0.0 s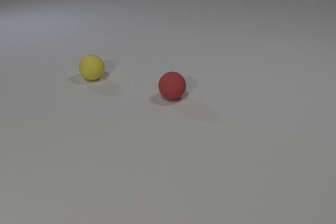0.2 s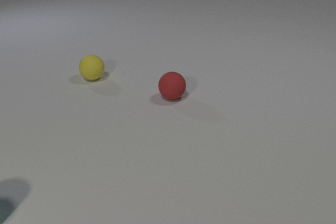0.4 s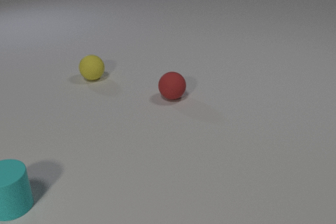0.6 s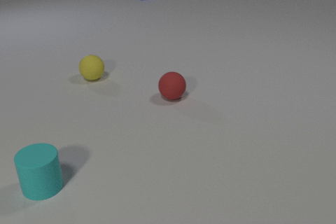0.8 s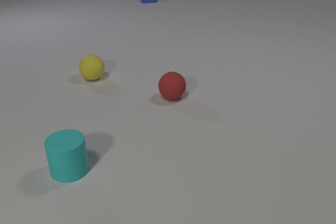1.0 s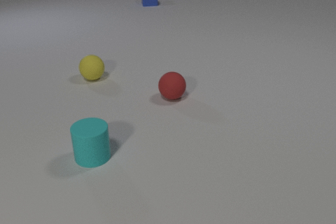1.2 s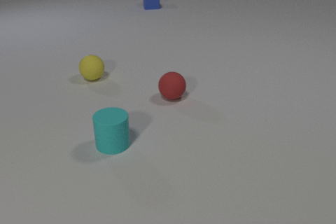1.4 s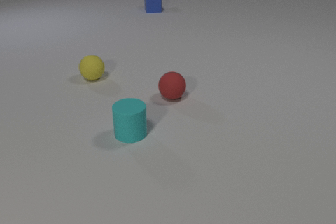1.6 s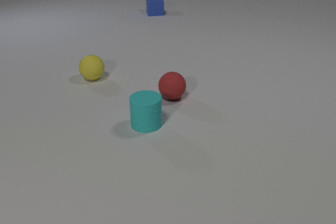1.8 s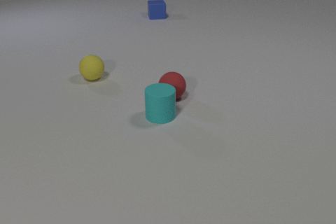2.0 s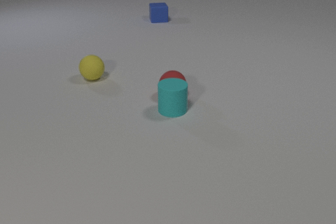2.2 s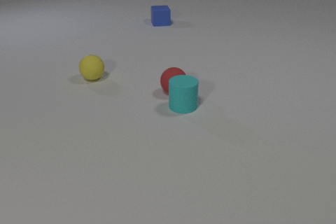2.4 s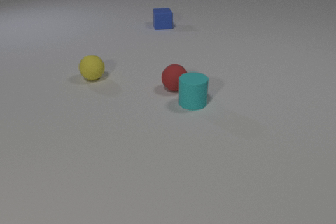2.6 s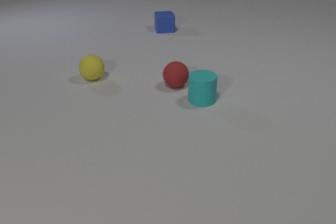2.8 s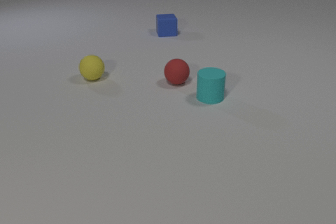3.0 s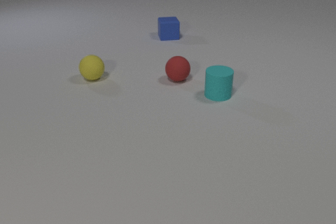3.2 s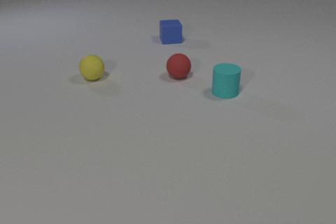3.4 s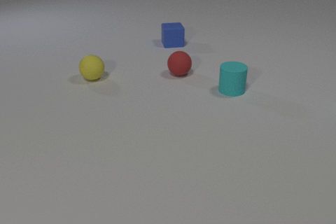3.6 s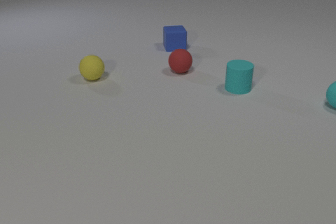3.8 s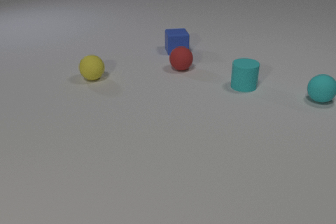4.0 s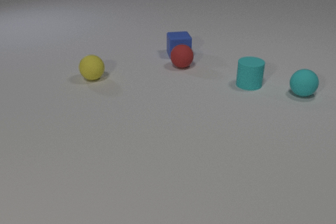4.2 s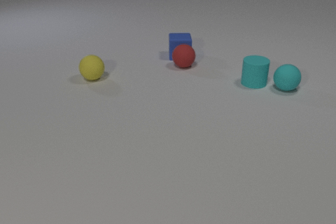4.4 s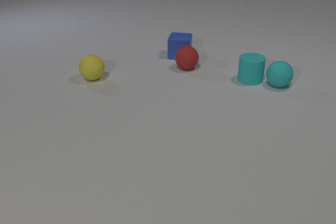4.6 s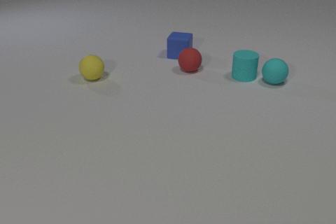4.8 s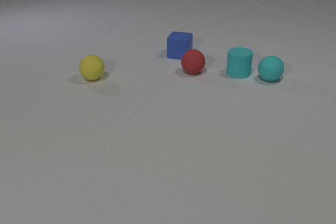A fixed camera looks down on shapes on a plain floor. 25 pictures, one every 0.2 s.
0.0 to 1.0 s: The cyan rubber cylinder comes in at the left edge, slides to the right and away from the camera. The blue rubber cube comes in at the top edge, slides toward the camera.
1.0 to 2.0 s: The cyan rubber cylinder slides to the right and away from the camera. The blue rubber cube slides toward the camera. The cyan rubber cylinder and the red rubber sphere collide.
2.0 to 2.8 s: The cyan rubber cylinder slides to the right and away from the camera. The red rubber sphere rolls away from the camera. The blue rubber cube slides toward the camera.
2.8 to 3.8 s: The cyan rubber cylinder slides to the right and away from the camera. The red rubber sphere rolls away from the camera. The blue rubber cube slides toward the camera. The cyan rubber sphere comes in at the right edge, rolls to the left.
3.8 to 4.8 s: The cyan rubber cylinder slides away from the camera. The red rubber sphere rolls to the right and toward the camera. The blue rubber cube slides toward the camera, spins so that its near face slides to the left, clockwise seen from above. The cyan rubber sphere rolls to the left and away from the camera. The red rubber sphere and the blue rubber cube collide. The cyan rubber cylinder and the cyan rubber sphere collide.
How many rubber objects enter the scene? 3.
Are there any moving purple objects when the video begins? no.
How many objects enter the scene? 3.
